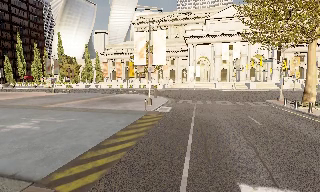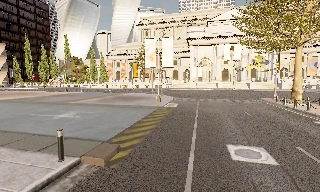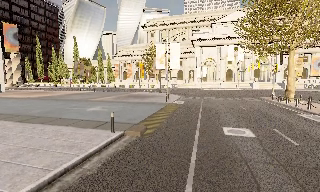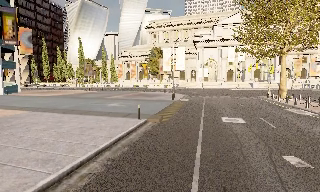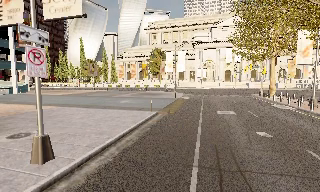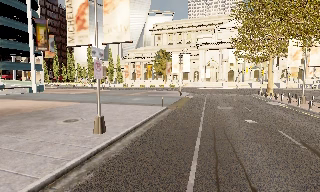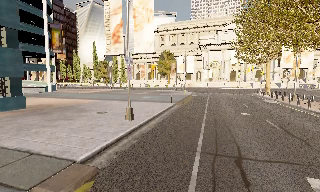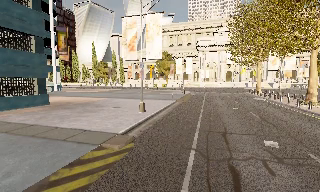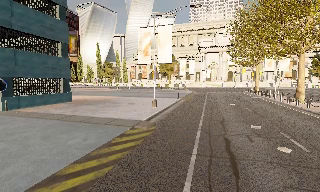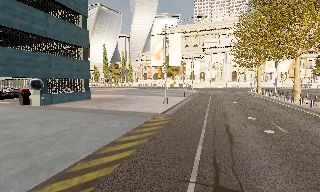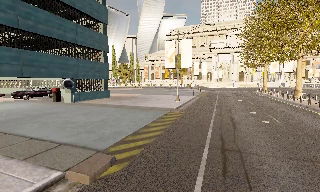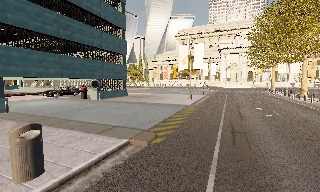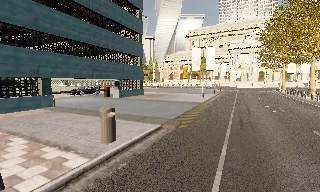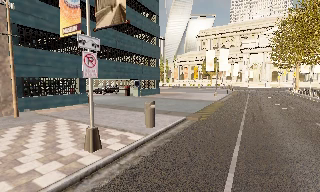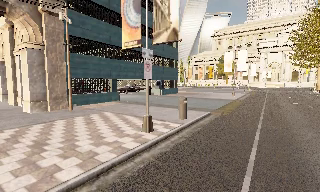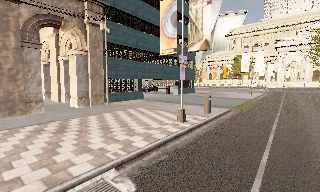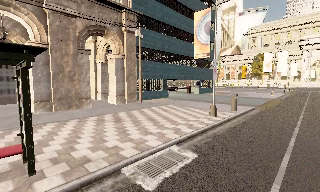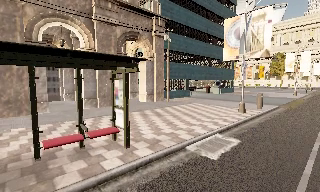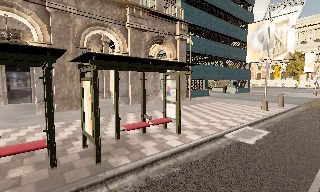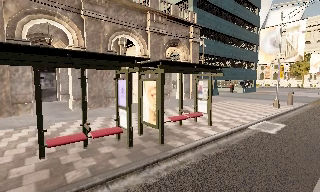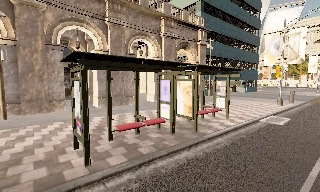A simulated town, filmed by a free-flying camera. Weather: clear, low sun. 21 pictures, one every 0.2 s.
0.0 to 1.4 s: The camera travels backward, about 17 m, so what stands in front gets smaller.
1.4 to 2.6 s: The camera swings to its left by about 15 degrees, and the scene slides to the right. It travels backward, about 13 m, so what stands in front gets smaller.
2.6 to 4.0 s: The camera pans to its left, which is counterclockwise from overhead, by about 20 degrees. It travels backward and to its left, about 14 m, so what stands in front gets smaller.
The film runs forward here.
